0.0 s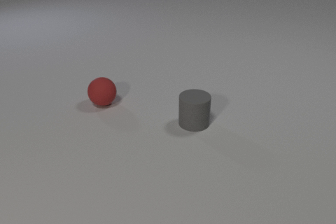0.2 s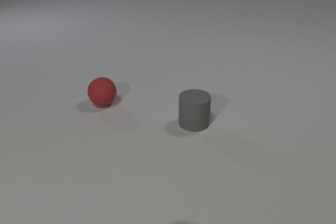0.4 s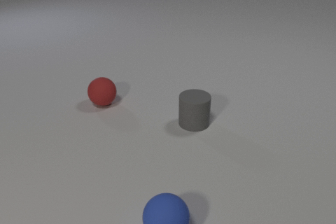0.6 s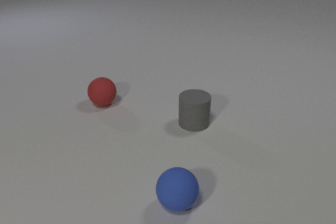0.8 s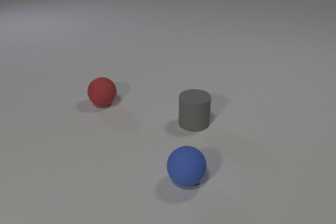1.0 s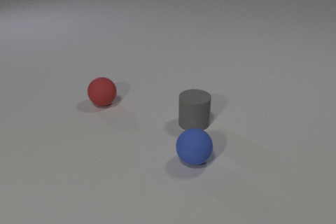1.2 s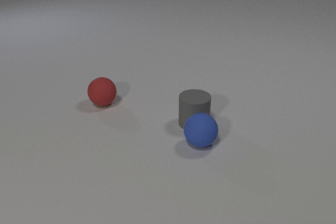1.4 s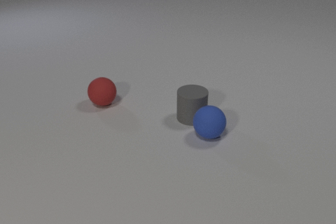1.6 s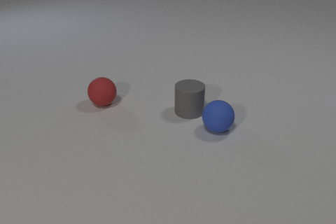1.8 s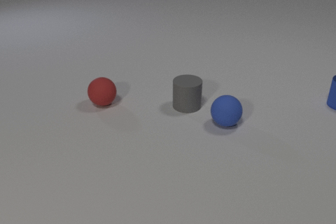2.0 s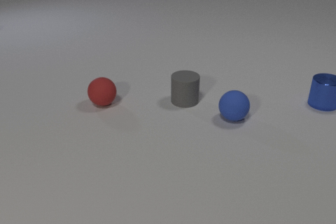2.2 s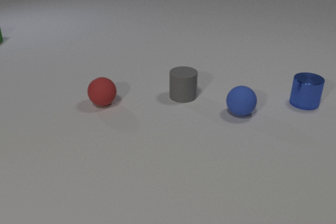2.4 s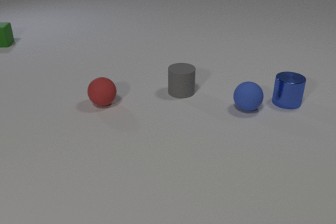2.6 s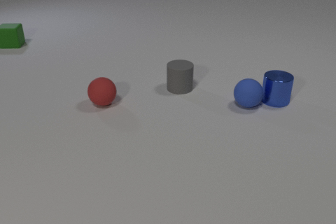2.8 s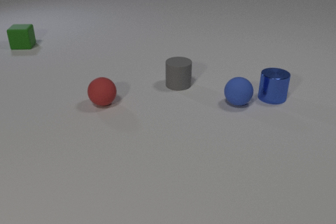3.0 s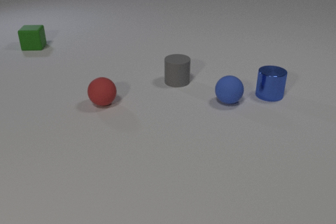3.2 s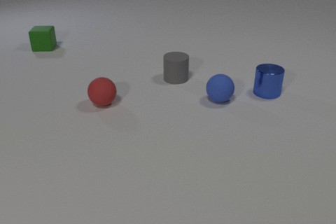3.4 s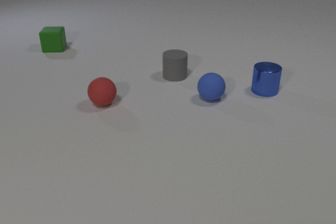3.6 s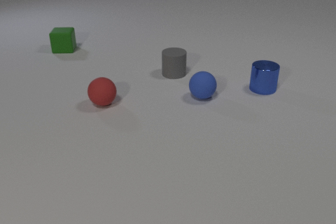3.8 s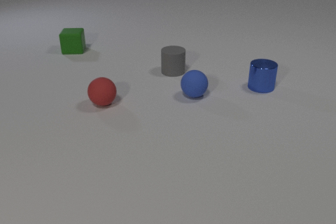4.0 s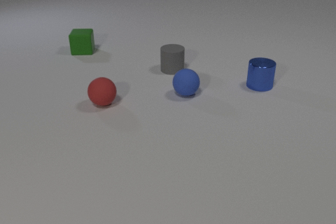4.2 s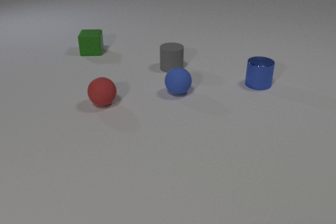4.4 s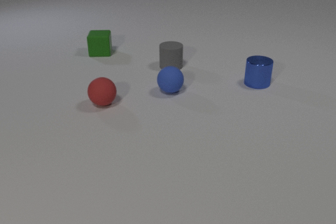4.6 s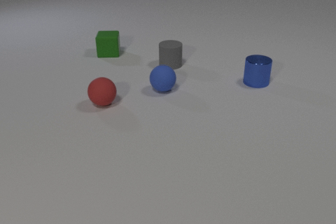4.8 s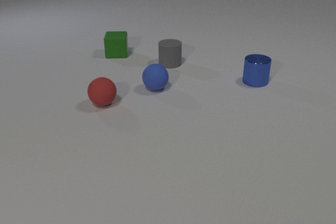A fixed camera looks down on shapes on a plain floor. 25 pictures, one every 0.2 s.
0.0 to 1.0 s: The blue rubber sphere comes in at the bottom edge, rolls away from the camera.
1.0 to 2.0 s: The blue rubber sphere rolls away from the camera and to the right. The gray rubber cylinder slides away from the camera. The blue metal cylinder comes in at the right edge, slides to the left. The blue rubber sphere and the gray rubber cylinder collide.
2.0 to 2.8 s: The blue rubber sphere rolls away from the camera. The gray rubber cylinder slides away from the camera. The blue metal cylinder slides to the left. The green rubber cube comes in at the left edge, slides to the right and toward the camera. The blue rubber sphere and the blue metal cylinder collide.
2.8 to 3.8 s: The blue rubber sphere rolls to the left. The gray rubber cylinder slides away from the camera. The blue metal cylinder slides away from the camera and to the left. The green rubber cube slides to the right and toward the camera.
3.8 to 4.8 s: The blue rubber sphere rolls to the left. The gray rubber cylinder slides away from the camera. The blue metal cylinder slides away from the camera and to the left. The green rubber cube slides to the right and toward the camera.
Are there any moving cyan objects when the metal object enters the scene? no.
What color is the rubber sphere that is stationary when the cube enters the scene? red.
Are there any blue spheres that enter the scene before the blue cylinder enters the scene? yes.
